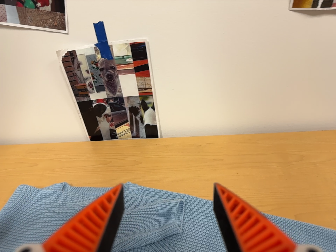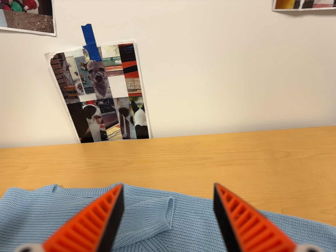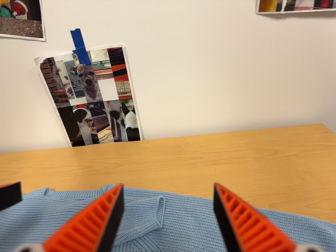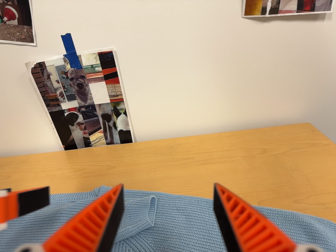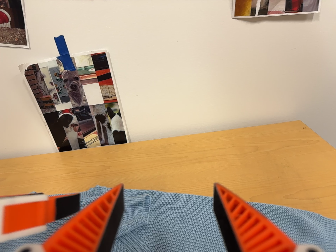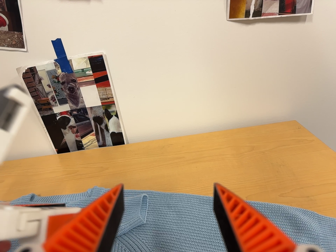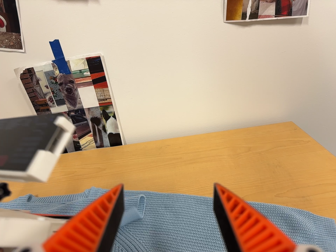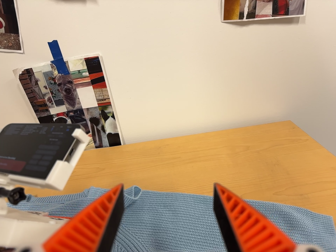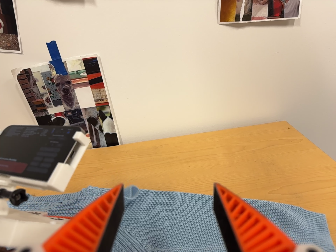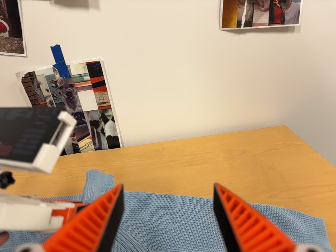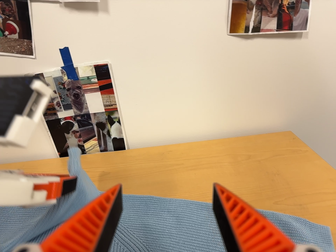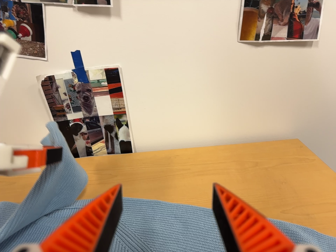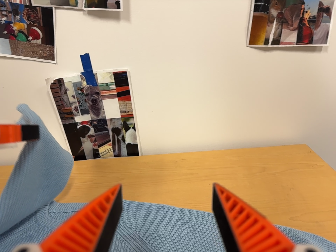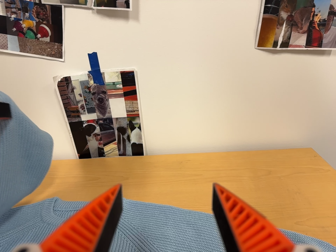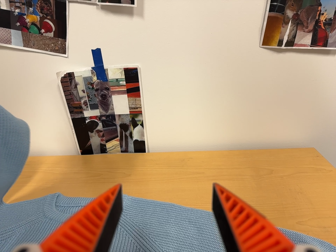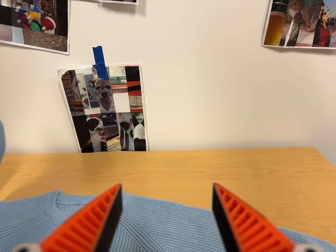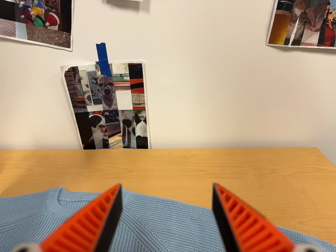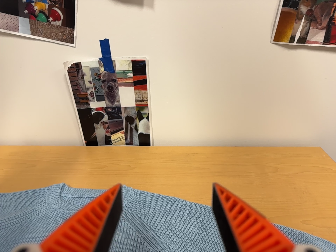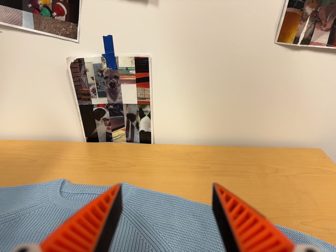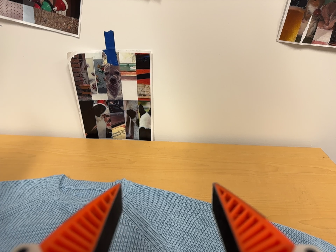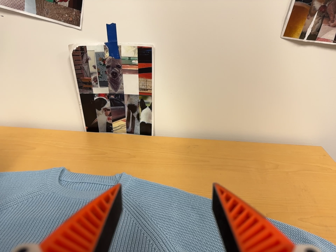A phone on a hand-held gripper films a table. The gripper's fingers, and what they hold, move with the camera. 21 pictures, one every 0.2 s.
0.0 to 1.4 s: The camera travels backward and to its right, about 7 cm, so what stands in front gets smaller.
1.4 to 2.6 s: The camera travels to its left, about 6 cm, so close, fixed things drift to the right.
2.6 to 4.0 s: The camera shifts only a little, or ends up much as it began.
The film runs backward here.
